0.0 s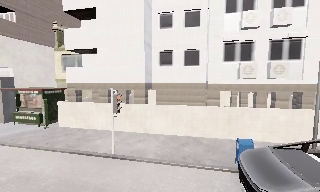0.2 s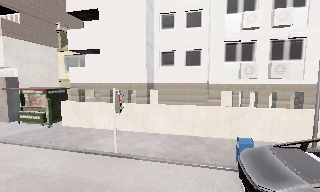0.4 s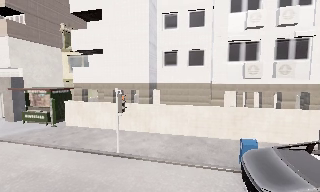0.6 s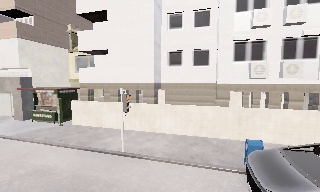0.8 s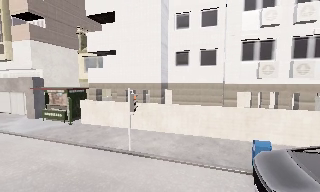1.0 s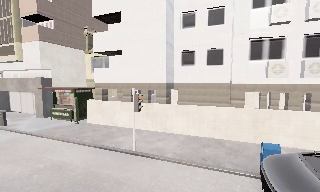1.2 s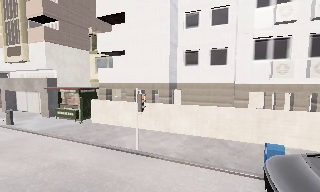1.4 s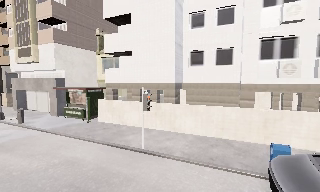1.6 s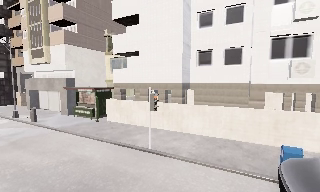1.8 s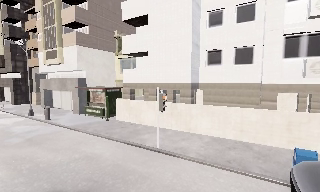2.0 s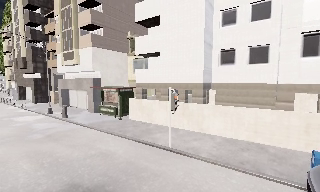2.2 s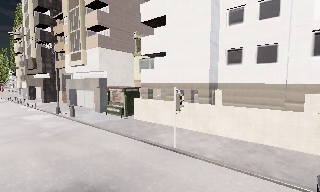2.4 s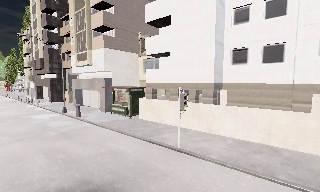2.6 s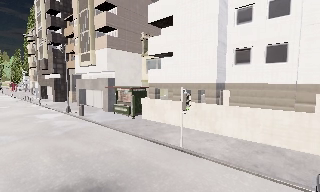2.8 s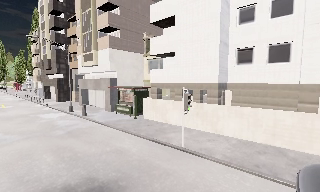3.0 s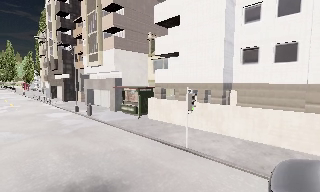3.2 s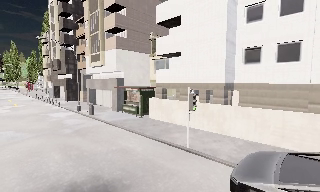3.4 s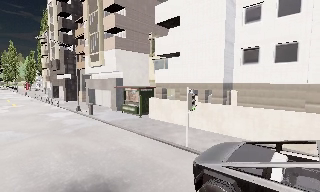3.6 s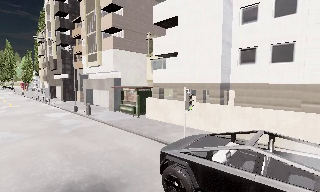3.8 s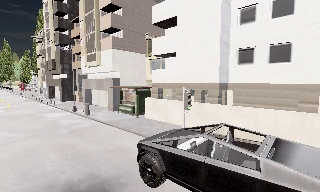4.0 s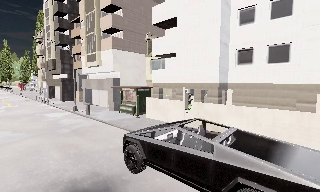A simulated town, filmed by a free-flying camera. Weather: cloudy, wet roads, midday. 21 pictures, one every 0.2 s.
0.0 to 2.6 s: The scene slides to the right, as the camera pans about 25 degrees to its left.
2.6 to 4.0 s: The camera shifts only a little, or ends up much as it began.
The film runs forward here.
